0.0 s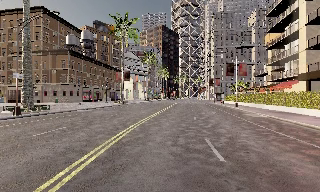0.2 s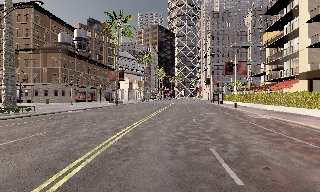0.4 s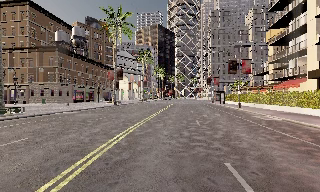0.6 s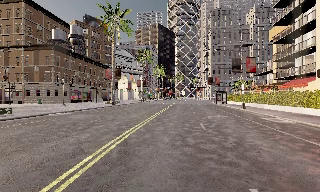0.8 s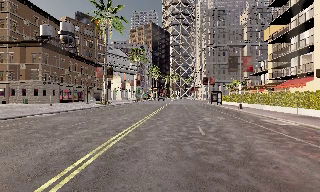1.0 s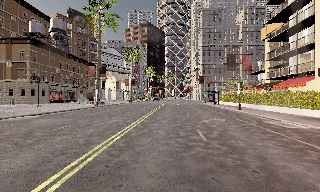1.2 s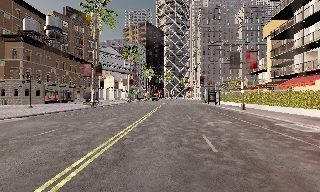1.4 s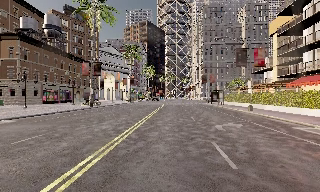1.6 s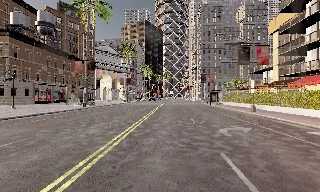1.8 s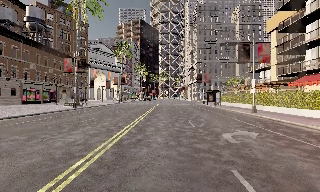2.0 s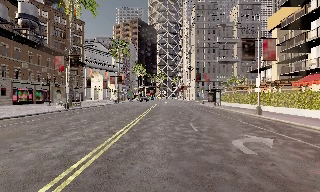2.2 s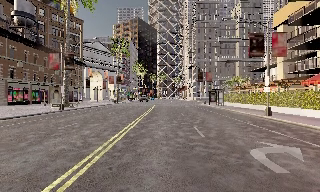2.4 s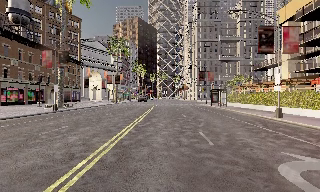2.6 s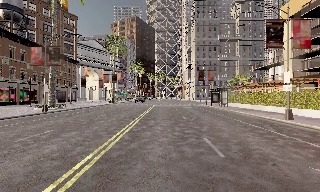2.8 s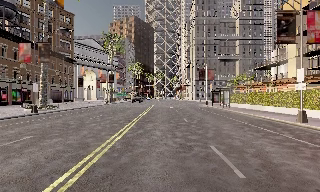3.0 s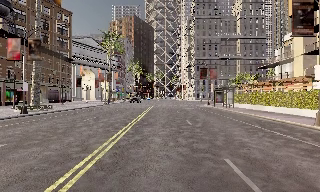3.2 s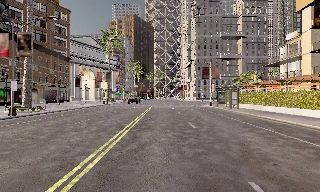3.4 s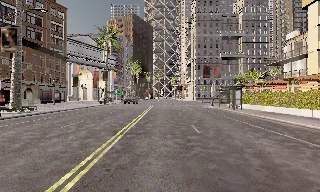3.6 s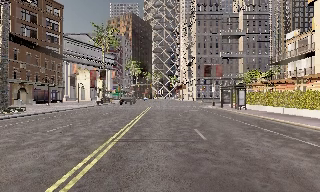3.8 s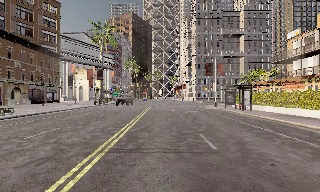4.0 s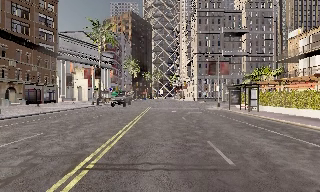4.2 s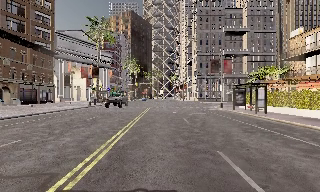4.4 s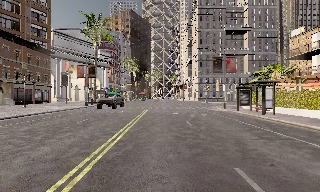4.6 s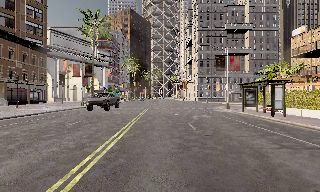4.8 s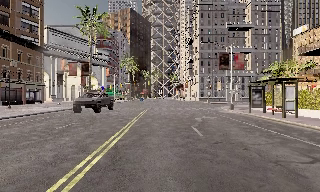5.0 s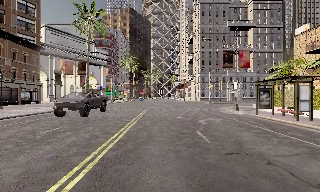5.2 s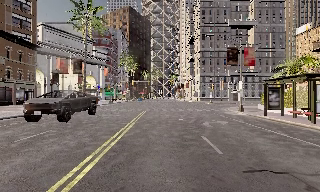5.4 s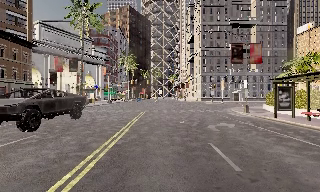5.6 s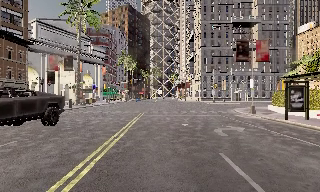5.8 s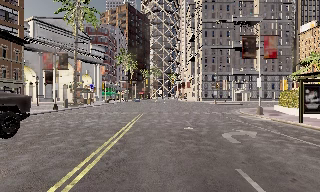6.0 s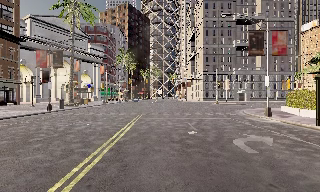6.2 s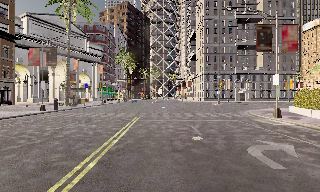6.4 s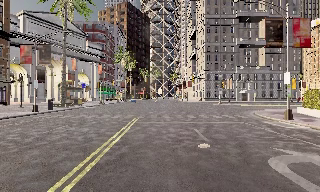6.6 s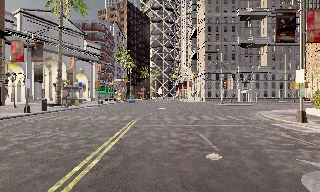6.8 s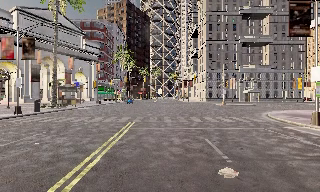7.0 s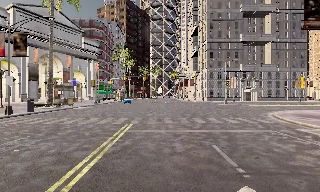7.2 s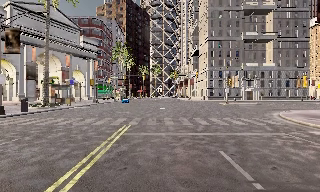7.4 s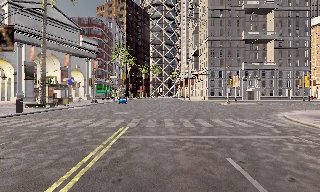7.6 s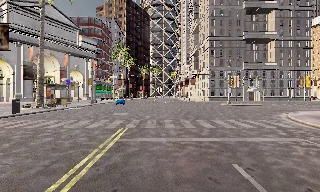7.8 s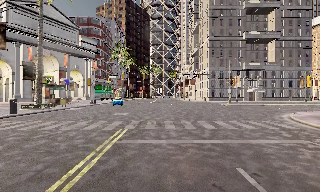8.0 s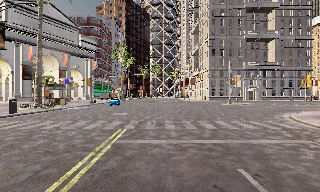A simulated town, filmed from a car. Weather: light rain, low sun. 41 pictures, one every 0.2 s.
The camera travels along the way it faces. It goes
forward.
0.0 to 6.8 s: The camera swings to its right by about 10 degrees, and the scene slides to the left. It travels forward, about 35 m, so what stands in front looms larger.
6.8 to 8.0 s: The camera travels forward, about 2.5 m, so what stands in front looms larger. It loses speed.
The film runs forward here.
